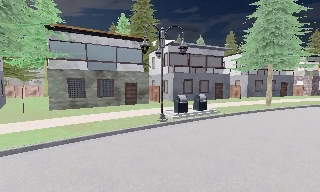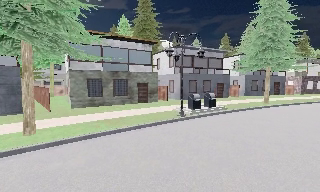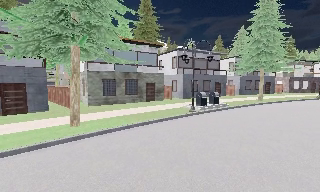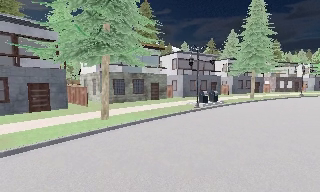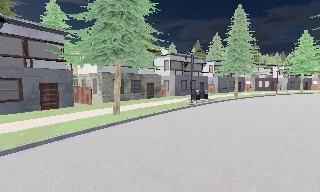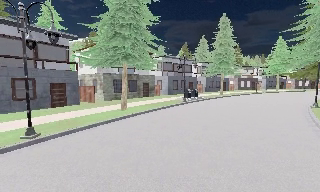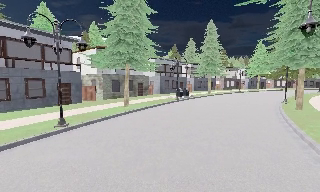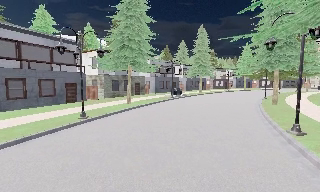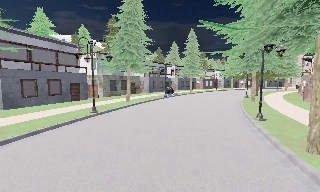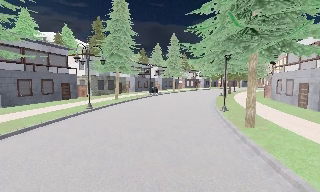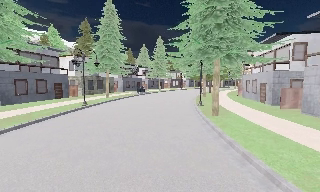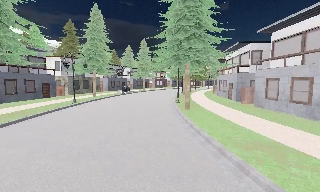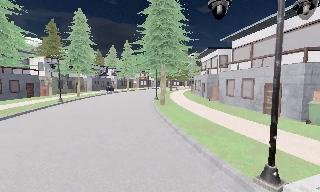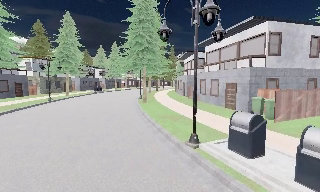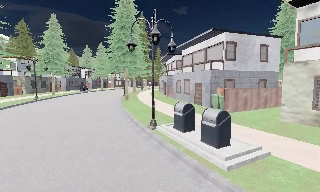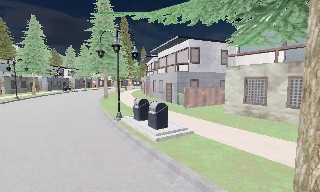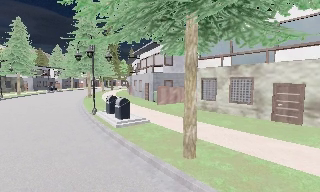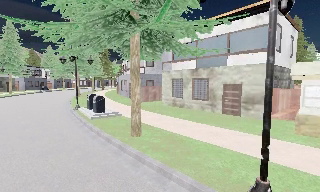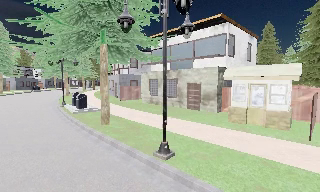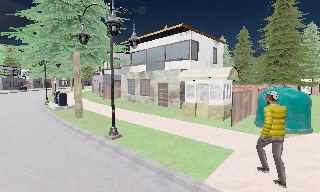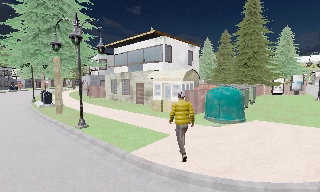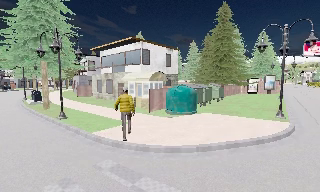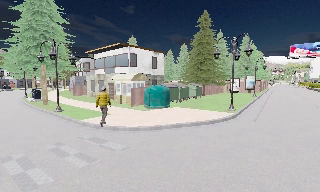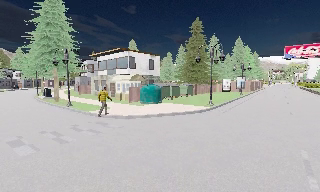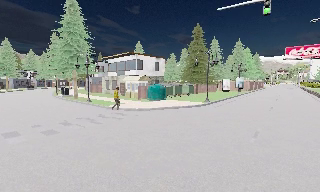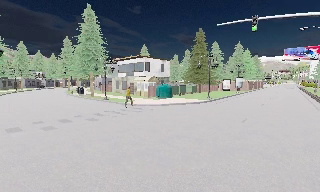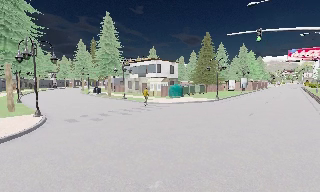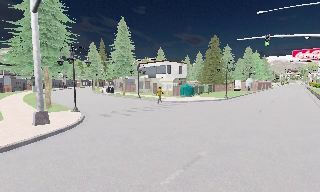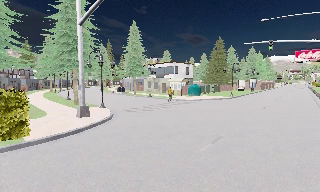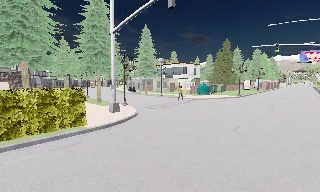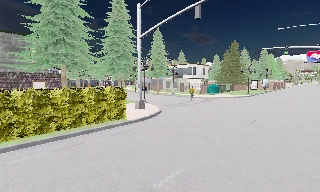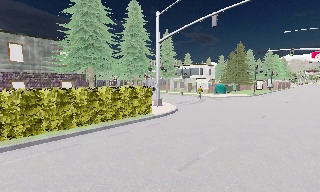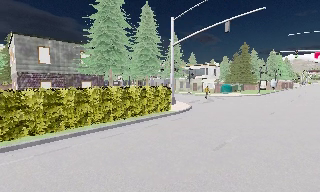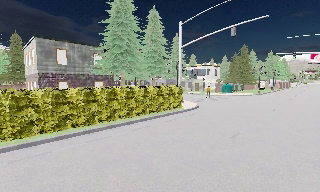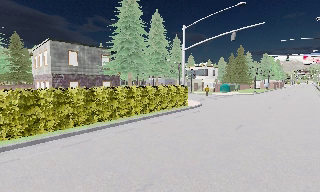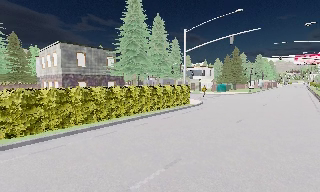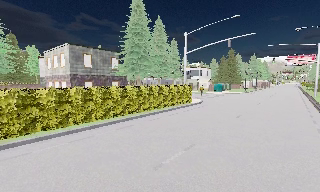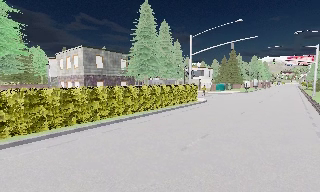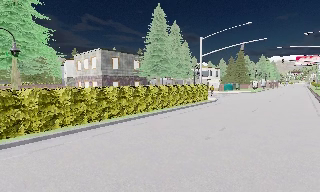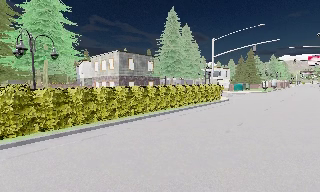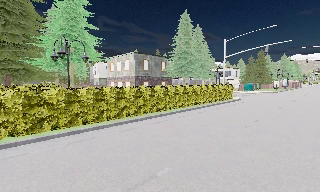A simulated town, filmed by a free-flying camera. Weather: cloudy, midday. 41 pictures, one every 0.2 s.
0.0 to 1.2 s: The camera pans to its right, which is clockwise from overhead, by about 25 degrees. It travels backward and to its left, about 12 m, so what stands in front gets smaller.
1.2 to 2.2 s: The camera swings to its right by about 20 degrees, and the scene slides to the left. It travels backward, about 10 m, so what stands in front gets smaller.
2.2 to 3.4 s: The camera pans to its right, which is clockwise from overhead, by about 20 degrees. It travels backward and to its right, about 13 m, so what stands in front gets smaller.
3.4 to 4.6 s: The camera travels backward and to its right, about 14 m, so what stands in front gets smaller.
4.6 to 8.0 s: The camera travels backward and to its left, about 30 m, so what stands in front gets smaller. It loses speed.
The film runs backward here.
